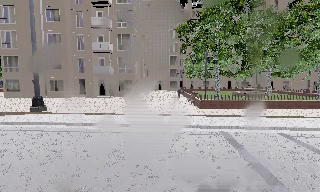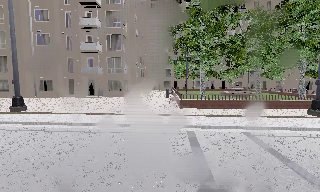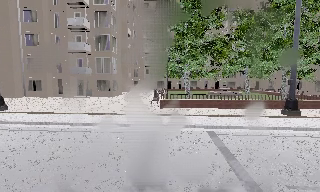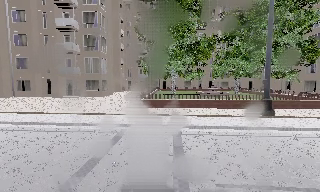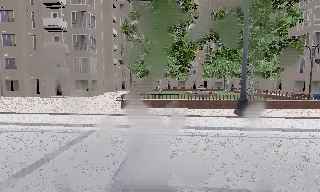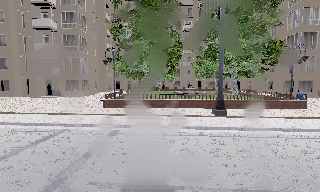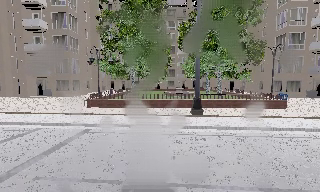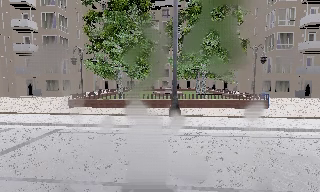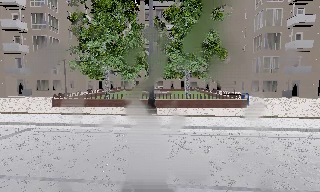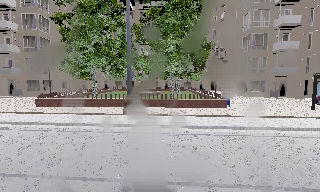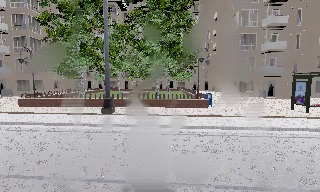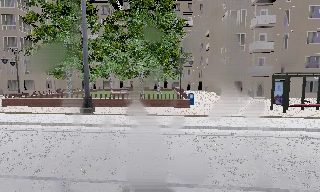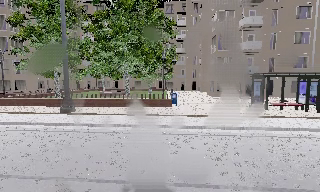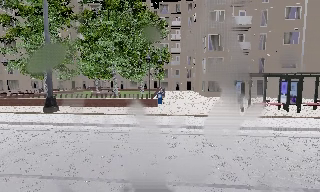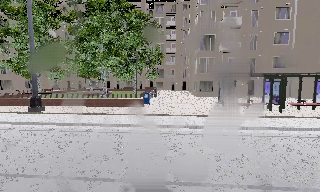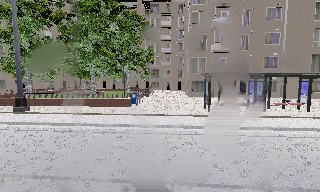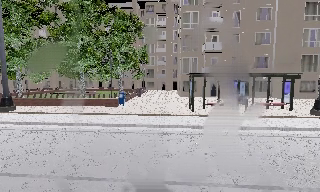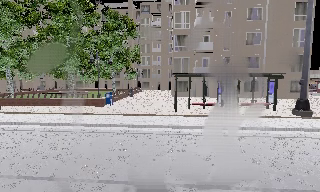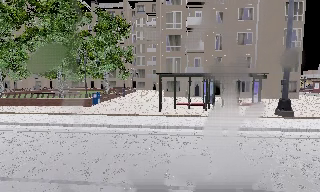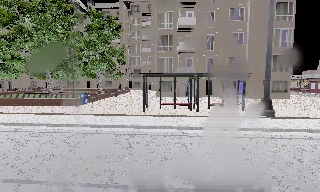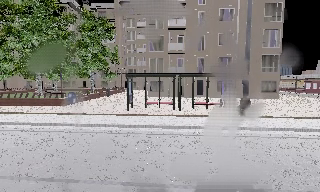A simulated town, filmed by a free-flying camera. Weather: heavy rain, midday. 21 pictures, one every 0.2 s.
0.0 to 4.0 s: The camera travels to its right, about 25 m, so close, fixed things drift to the left.
The film runs forward here.
